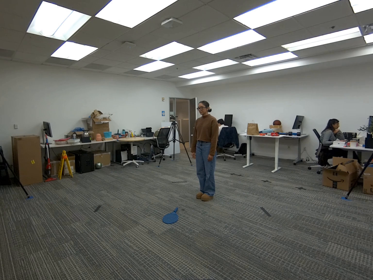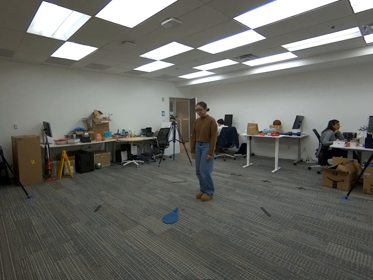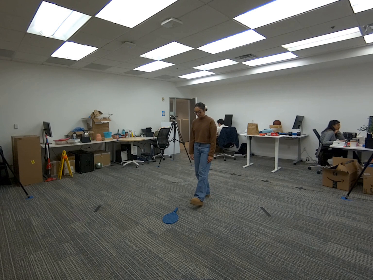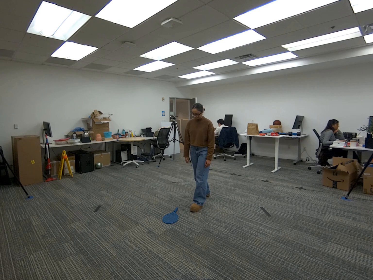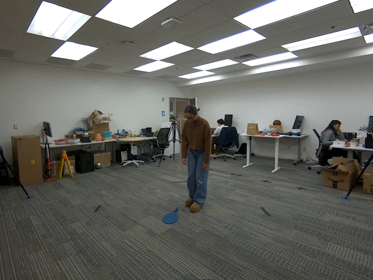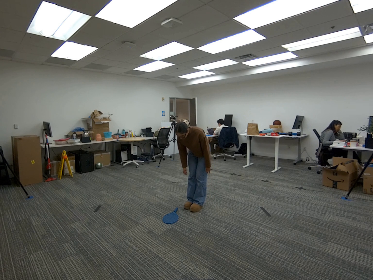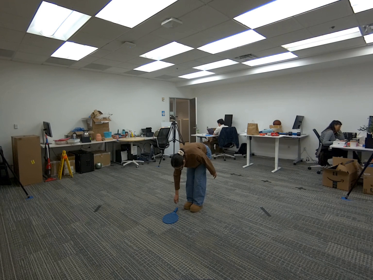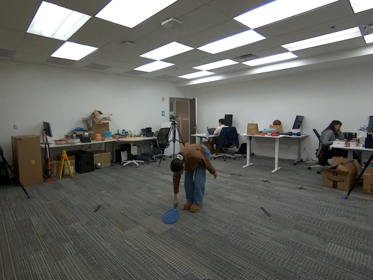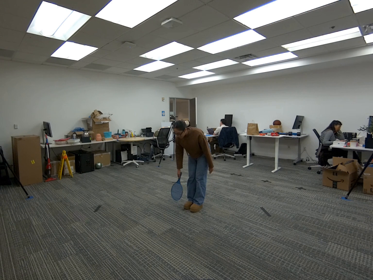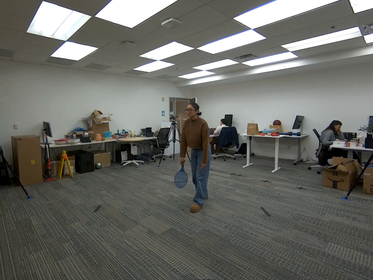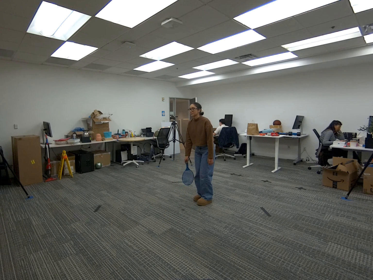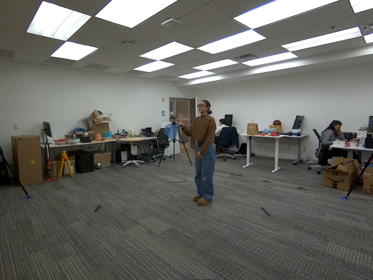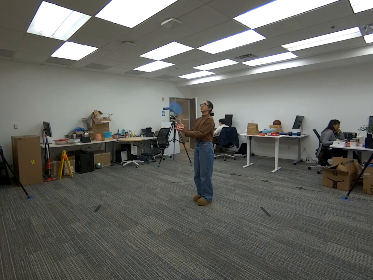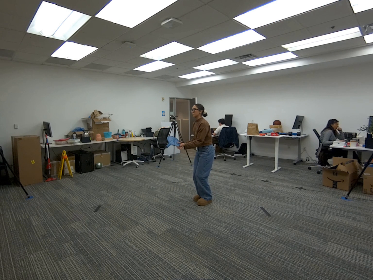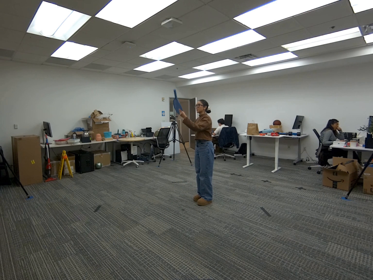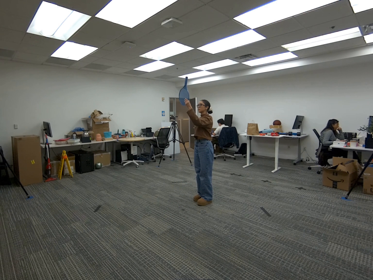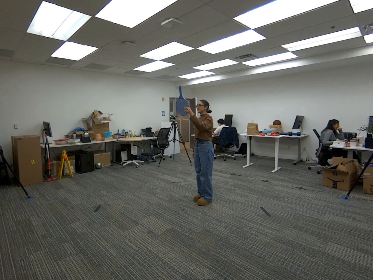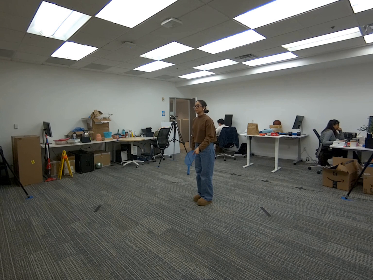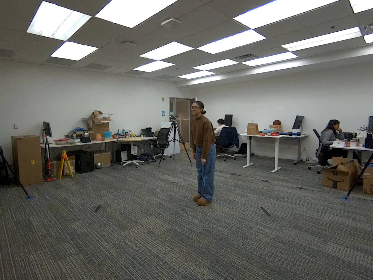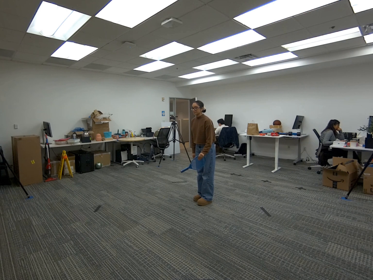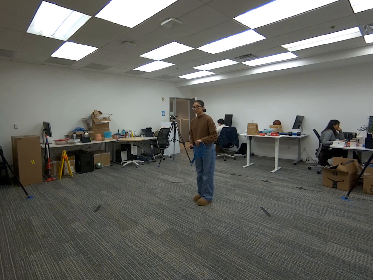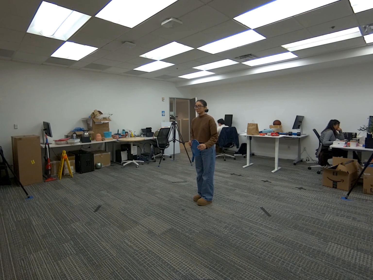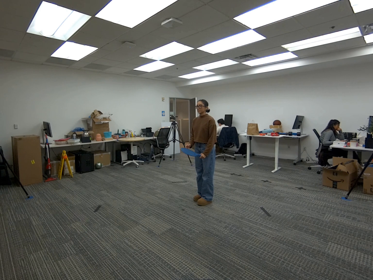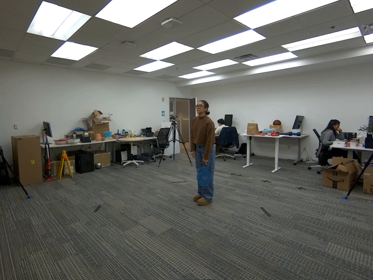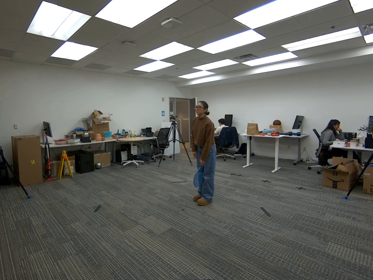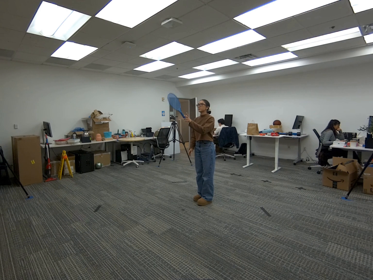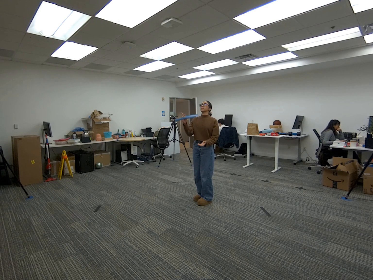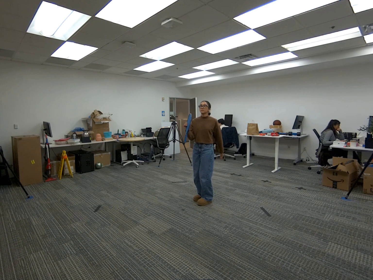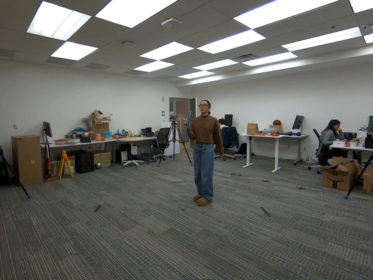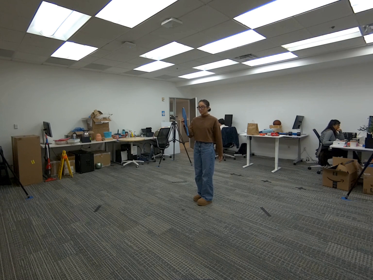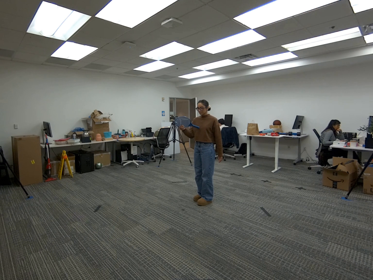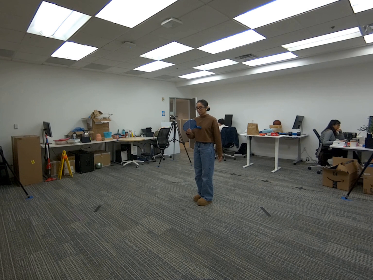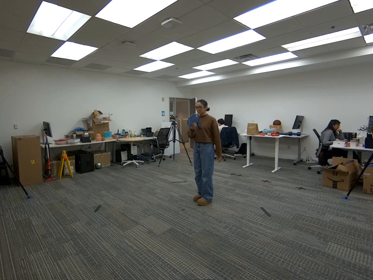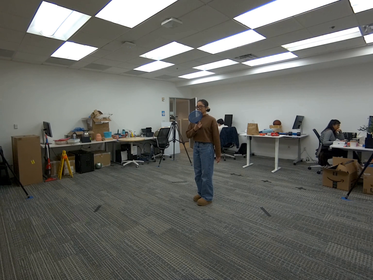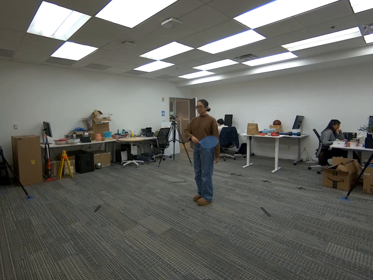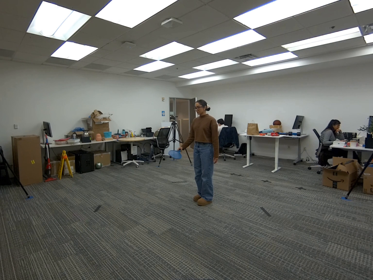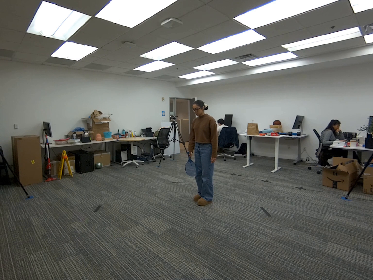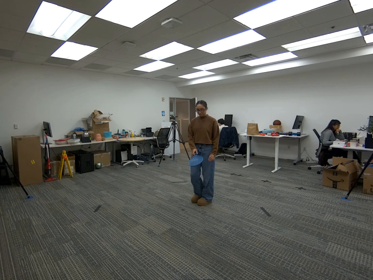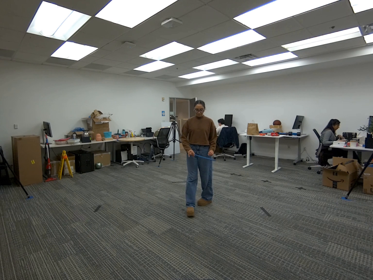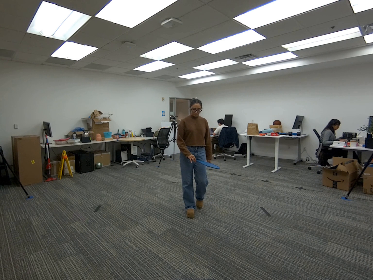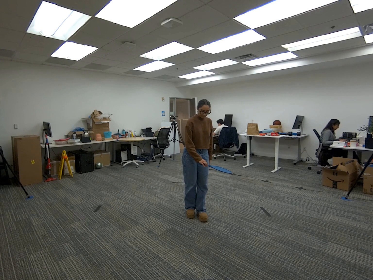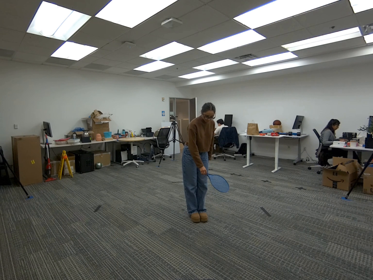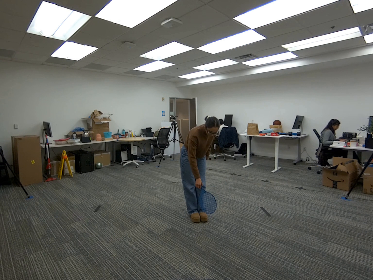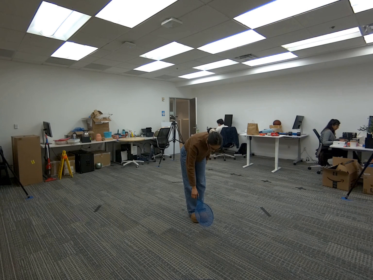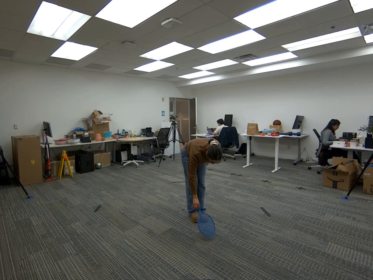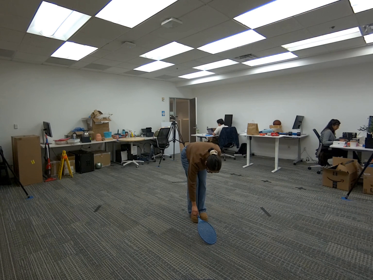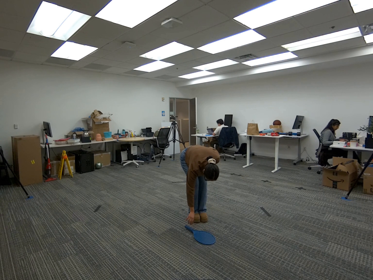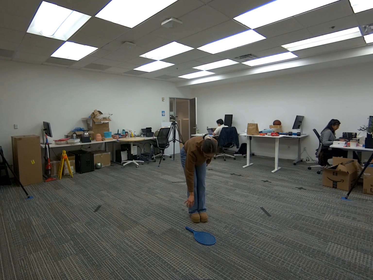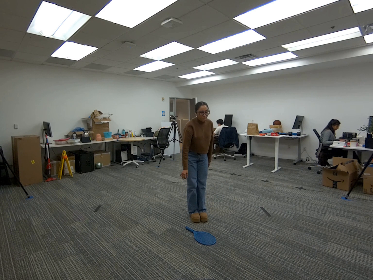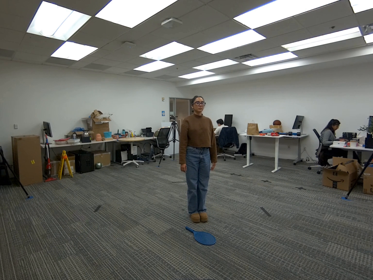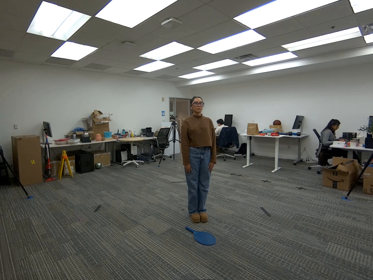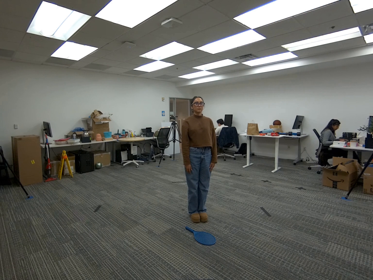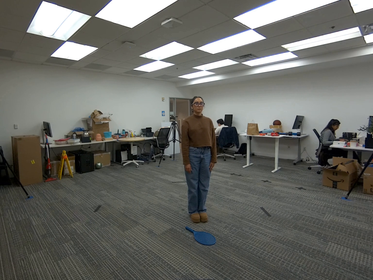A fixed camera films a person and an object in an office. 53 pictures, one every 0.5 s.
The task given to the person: Walk to the tennis tacket on the ground, pick it up with your right hand on the handle, toss it in the air and catch the racket with your left hand. Toss the racket back in the air and catch the racket with your right hand. Alternate a few times and when finished, place the racket back on the floor.
